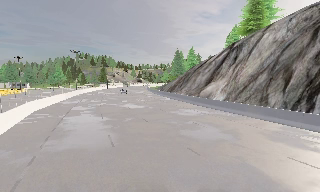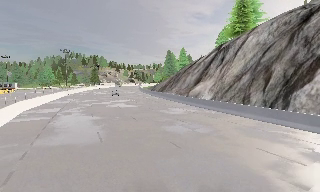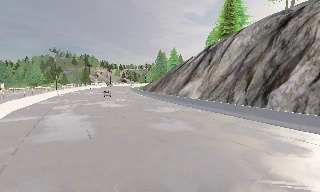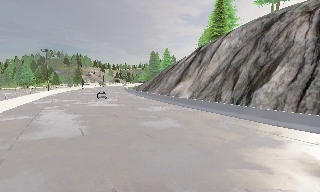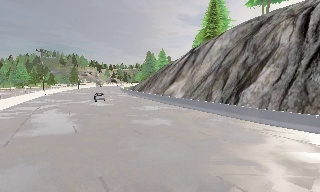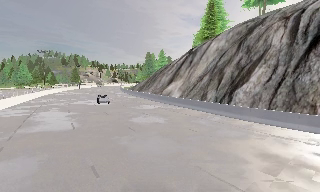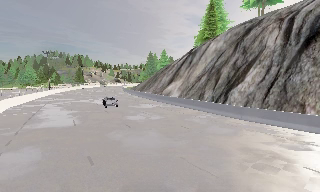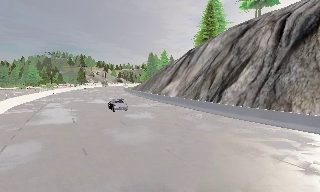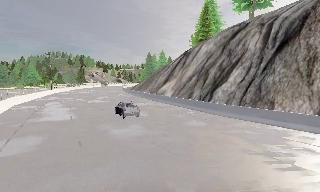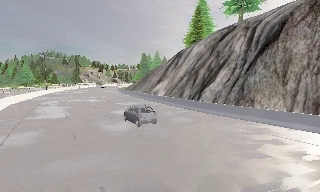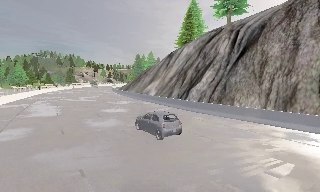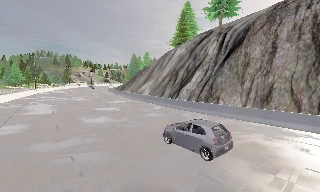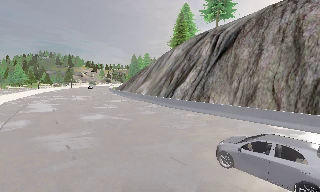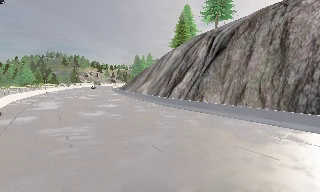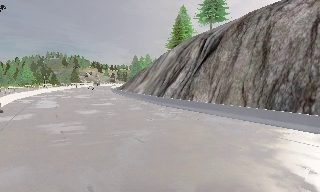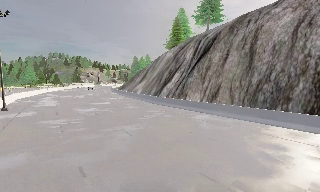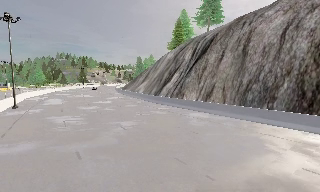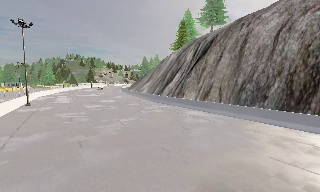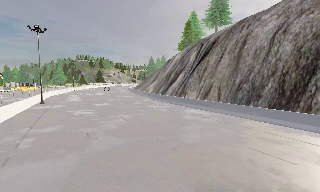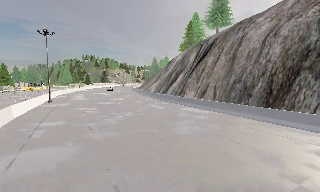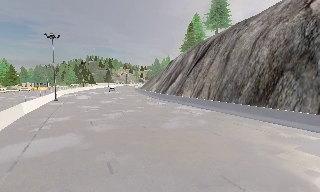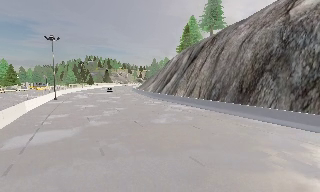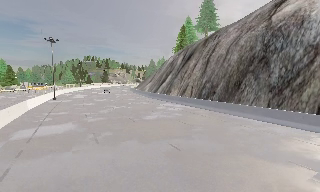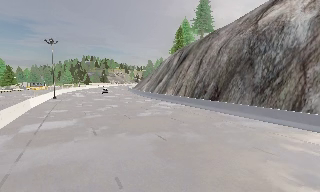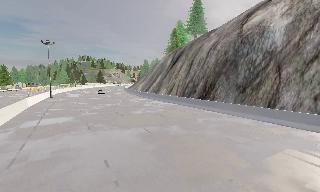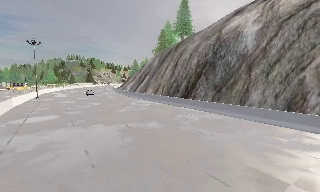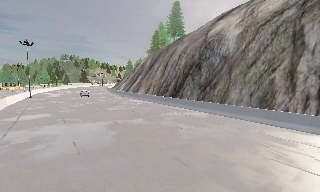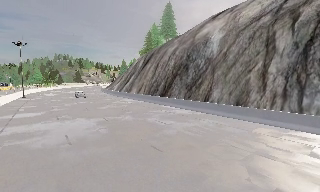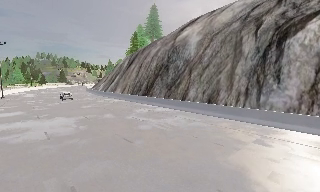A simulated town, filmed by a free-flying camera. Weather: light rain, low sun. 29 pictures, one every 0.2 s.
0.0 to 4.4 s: The camera travels backward and to its right, about 30 m, so what stands in front gets smaller. It gains speed.
4.4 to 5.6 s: The camera swings to its right by about 10 degrees, and the scene slides to the left. It travels backward and to its right, about 9 m, so what stands in front gets smaller.
The film runs backward here.
